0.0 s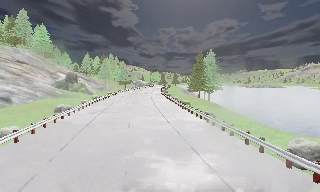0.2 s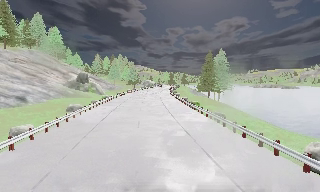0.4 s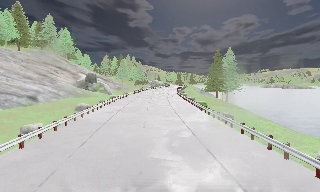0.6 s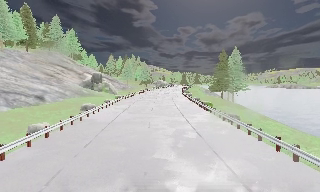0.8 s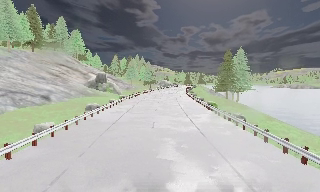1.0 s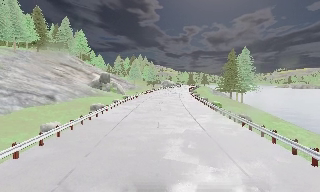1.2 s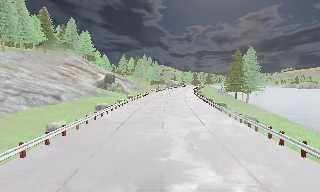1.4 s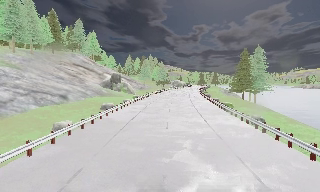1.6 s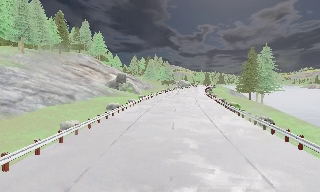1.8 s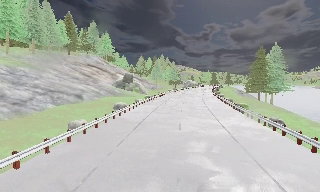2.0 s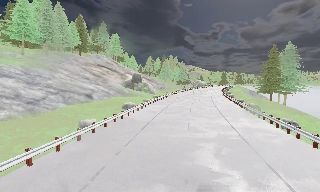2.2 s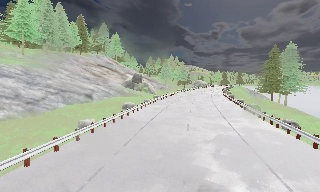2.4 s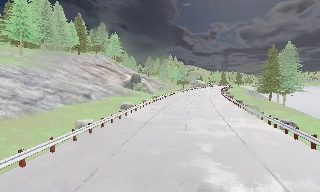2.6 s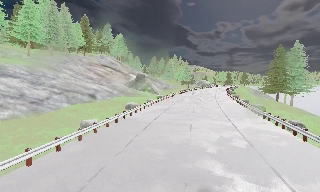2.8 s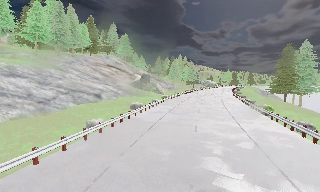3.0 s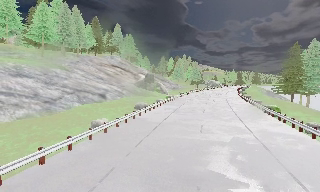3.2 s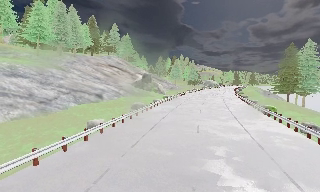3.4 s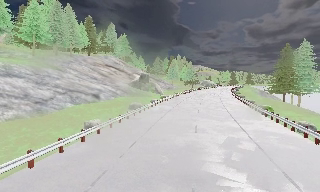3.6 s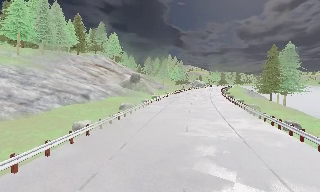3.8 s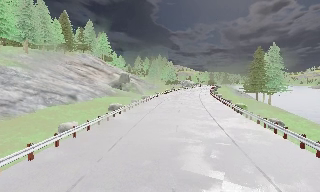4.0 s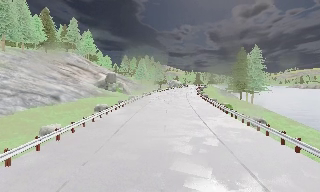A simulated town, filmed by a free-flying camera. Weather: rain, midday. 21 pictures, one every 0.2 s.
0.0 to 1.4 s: The scene slides to the right, as the camera pans about 15 degrees to its left.
1.4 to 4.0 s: The camera travels forward, about 1 m, so what stands in front looms larger.
The film runs forward here.
